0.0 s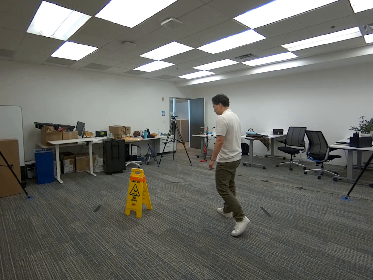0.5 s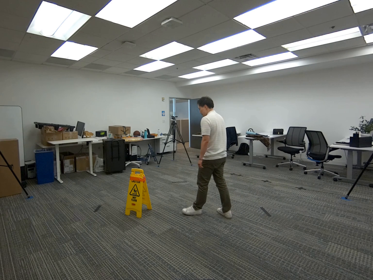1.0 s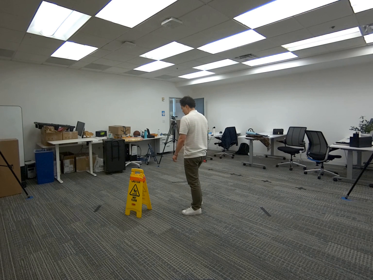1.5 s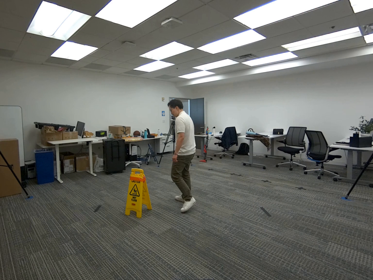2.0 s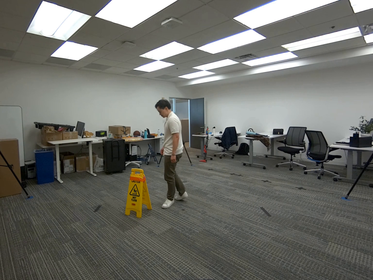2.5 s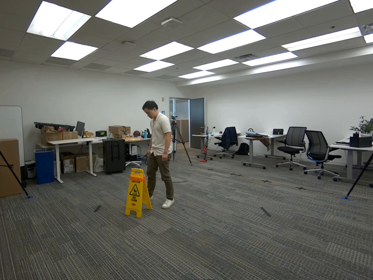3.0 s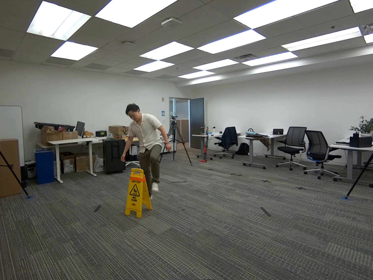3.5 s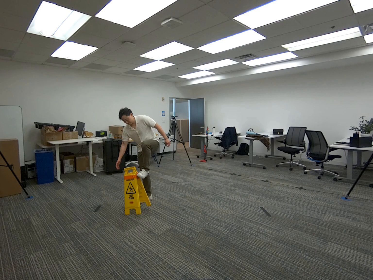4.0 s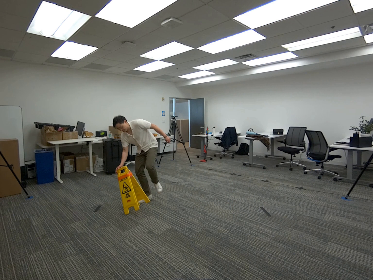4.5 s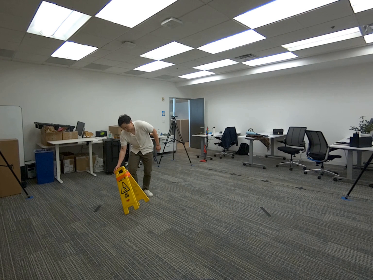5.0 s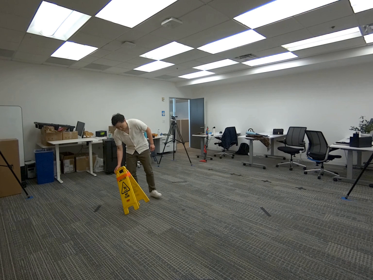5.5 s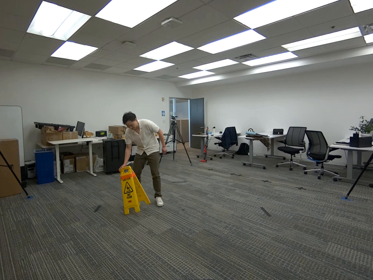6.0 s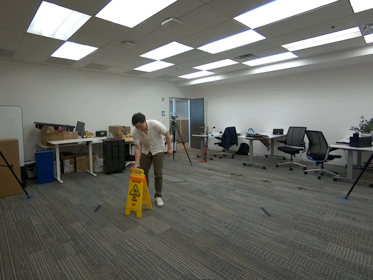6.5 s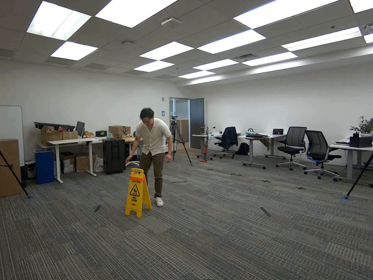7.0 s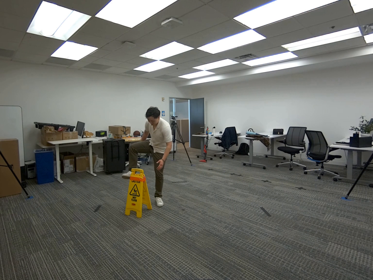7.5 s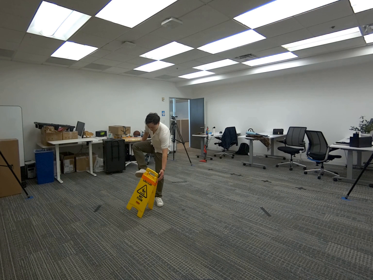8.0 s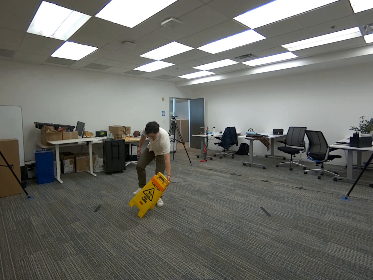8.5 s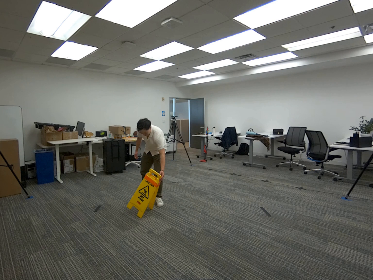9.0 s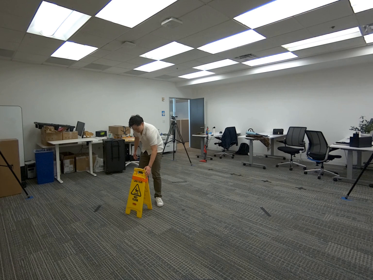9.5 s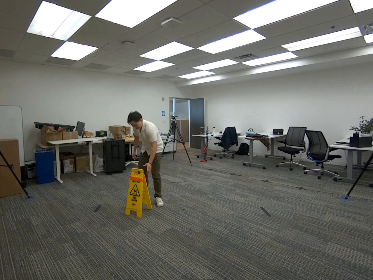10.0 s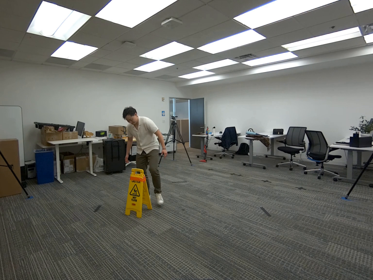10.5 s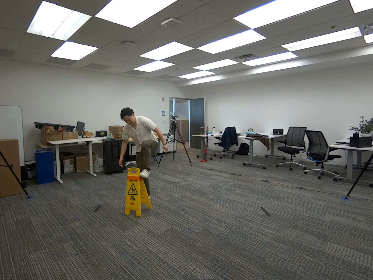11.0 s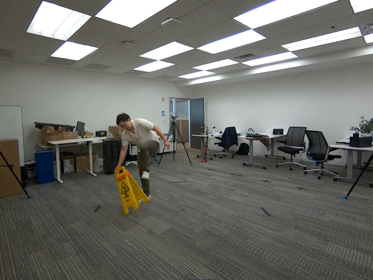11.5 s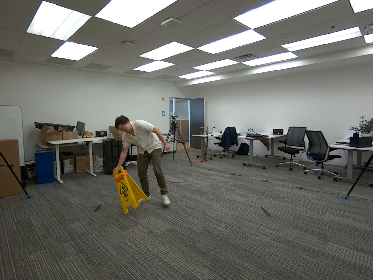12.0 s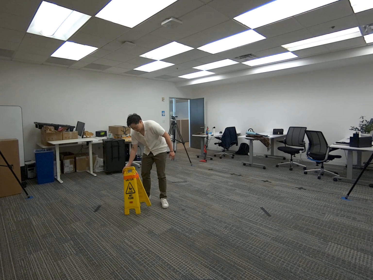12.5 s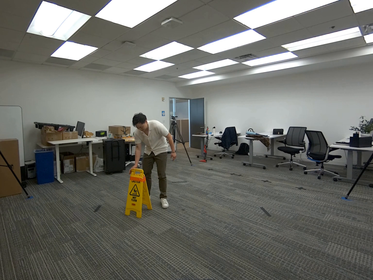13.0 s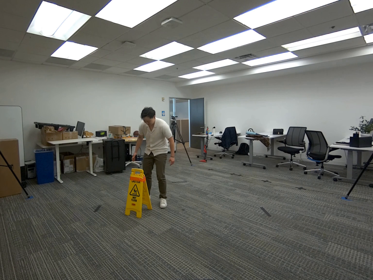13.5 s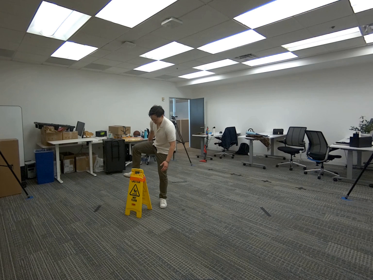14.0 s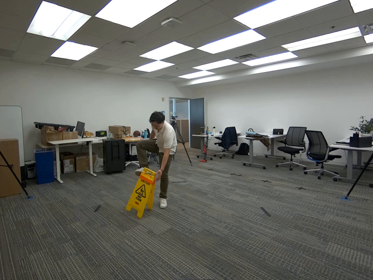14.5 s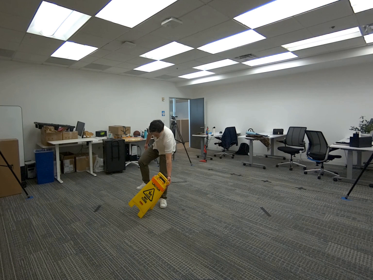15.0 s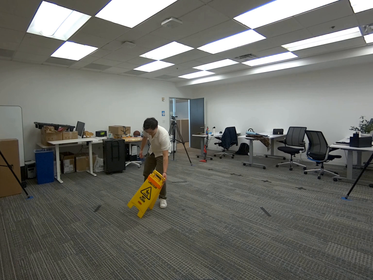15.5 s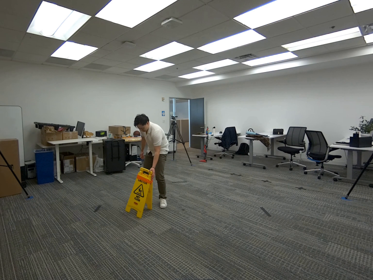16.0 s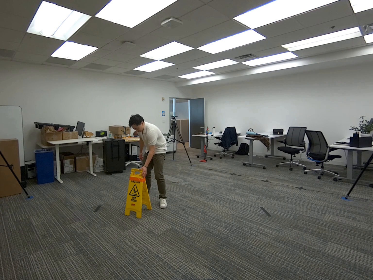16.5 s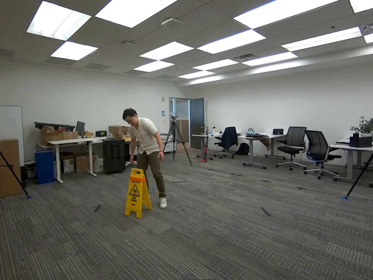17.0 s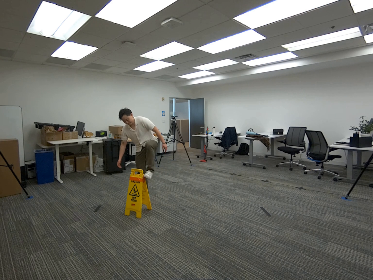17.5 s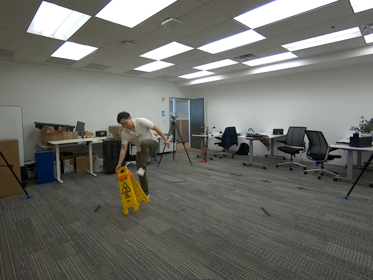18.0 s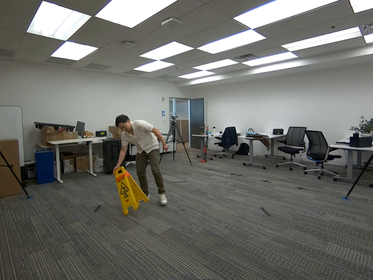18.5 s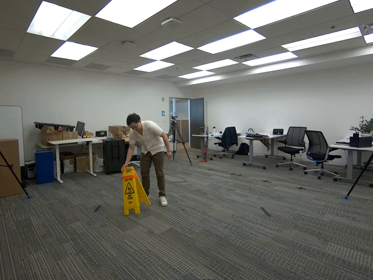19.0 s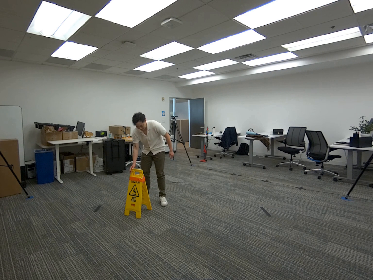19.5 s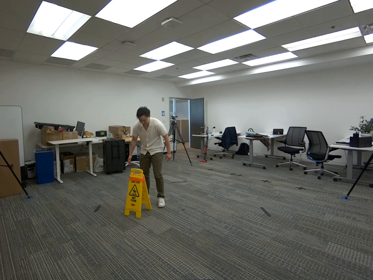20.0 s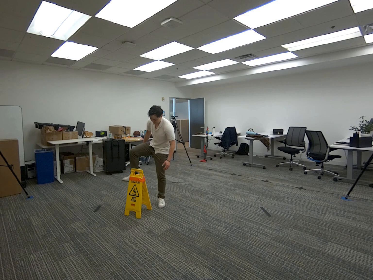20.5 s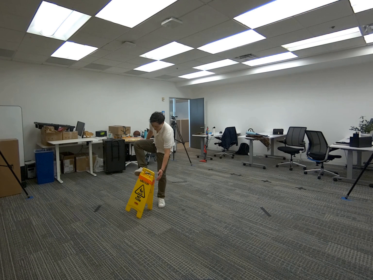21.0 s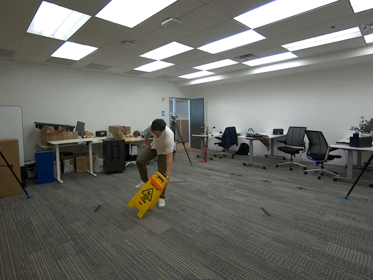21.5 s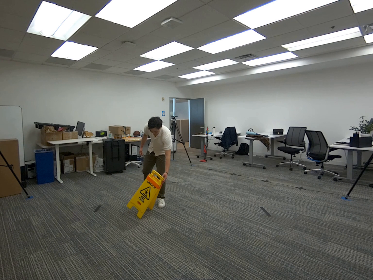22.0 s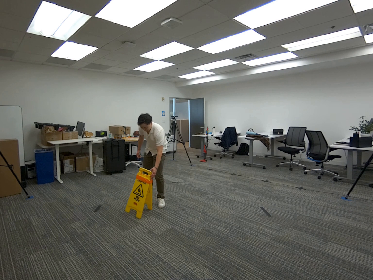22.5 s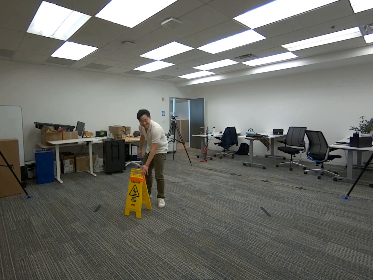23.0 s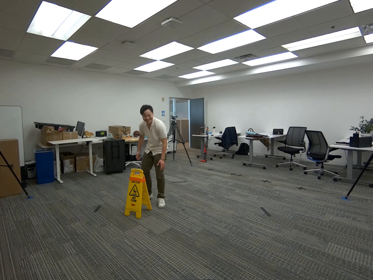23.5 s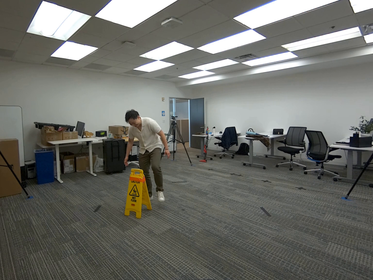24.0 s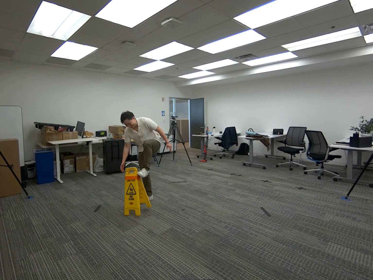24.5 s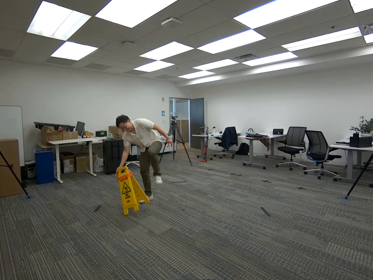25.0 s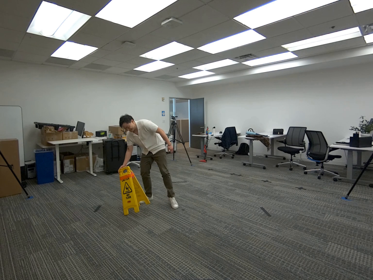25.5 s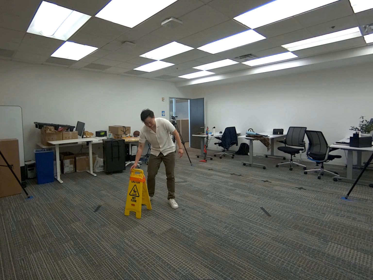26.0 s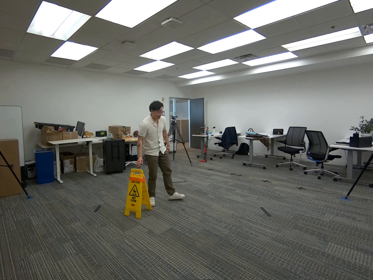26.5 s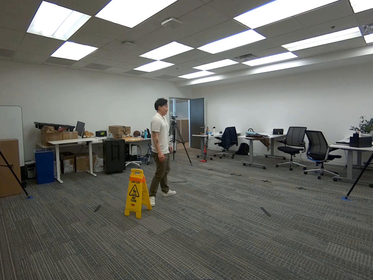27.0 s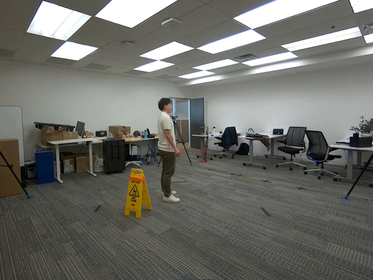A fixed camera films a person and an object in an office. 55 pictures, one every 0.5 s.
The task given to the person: Walk to the wet floor sign and use one leg to gently knock it while catching it with the opposite-side hand. Place the sign back upright, then use the other leg to knock it and catch it with the opposite hand, returning it to an upright position. Repeat this alternating action until the end of the scene.
